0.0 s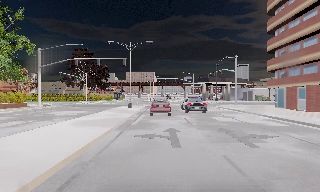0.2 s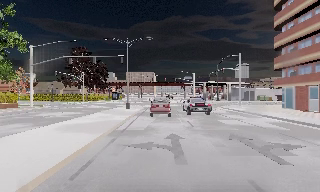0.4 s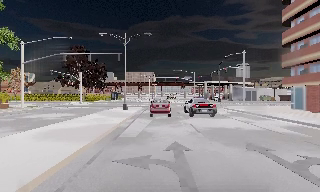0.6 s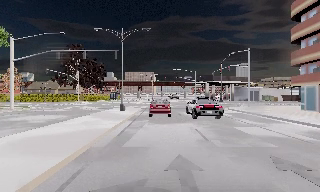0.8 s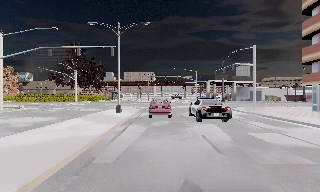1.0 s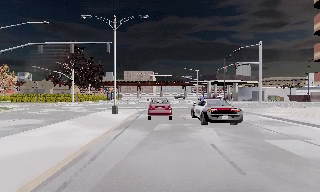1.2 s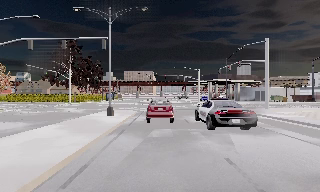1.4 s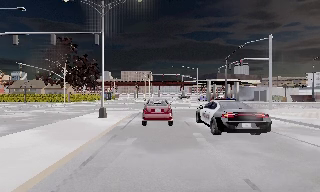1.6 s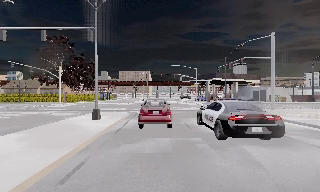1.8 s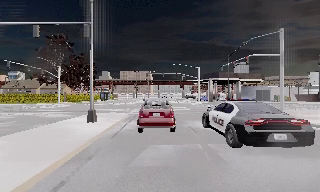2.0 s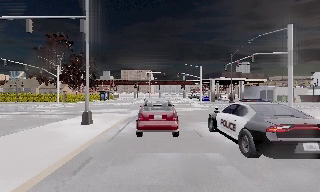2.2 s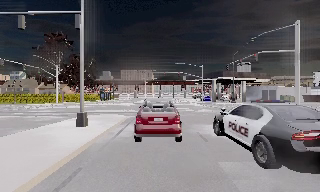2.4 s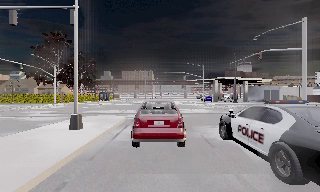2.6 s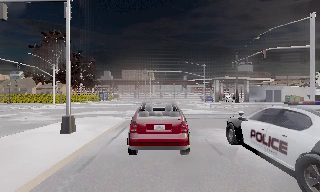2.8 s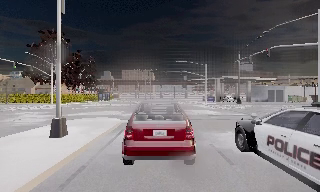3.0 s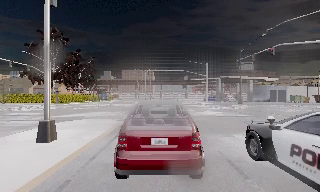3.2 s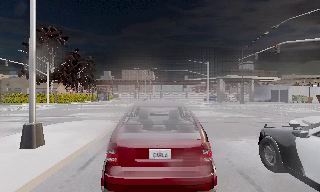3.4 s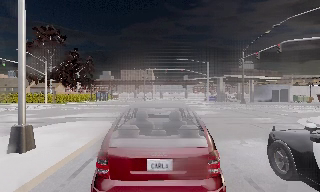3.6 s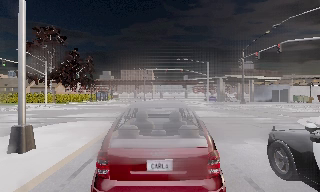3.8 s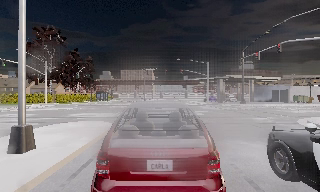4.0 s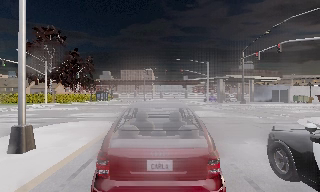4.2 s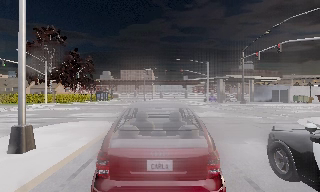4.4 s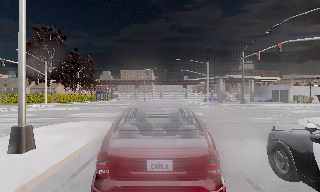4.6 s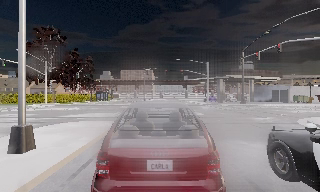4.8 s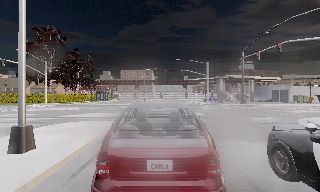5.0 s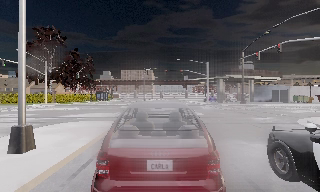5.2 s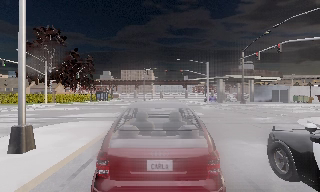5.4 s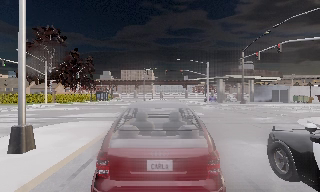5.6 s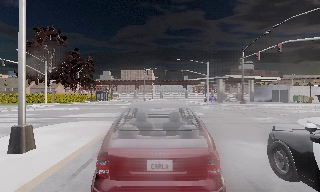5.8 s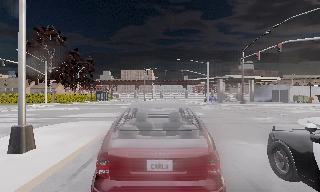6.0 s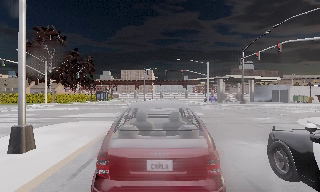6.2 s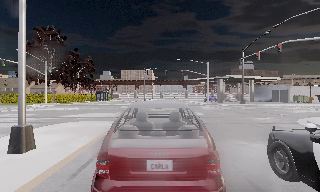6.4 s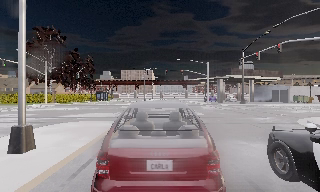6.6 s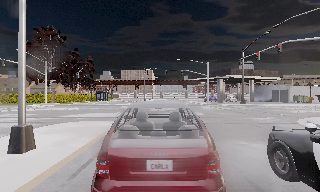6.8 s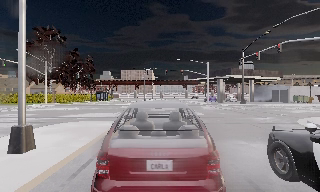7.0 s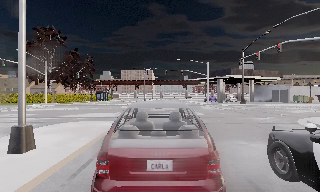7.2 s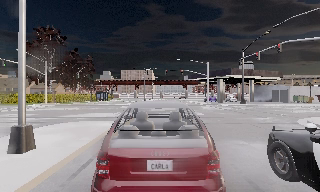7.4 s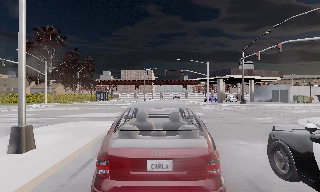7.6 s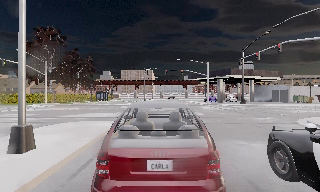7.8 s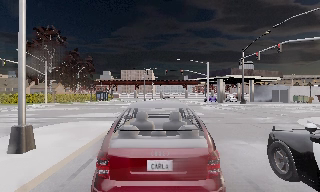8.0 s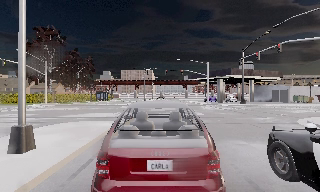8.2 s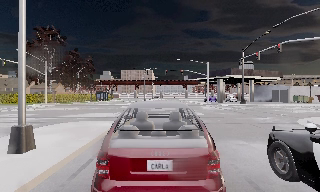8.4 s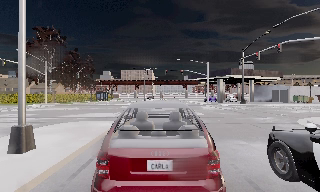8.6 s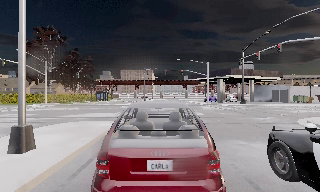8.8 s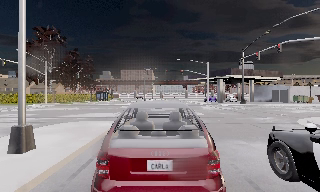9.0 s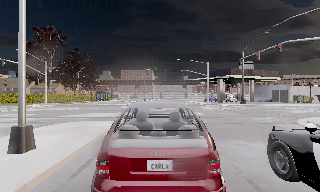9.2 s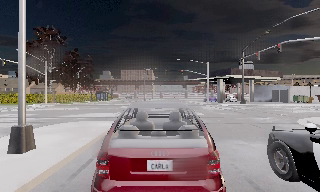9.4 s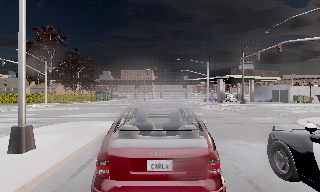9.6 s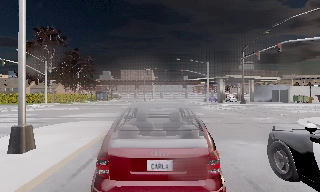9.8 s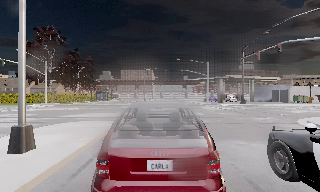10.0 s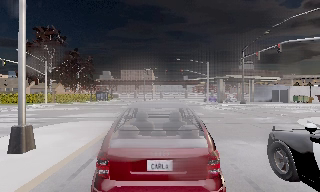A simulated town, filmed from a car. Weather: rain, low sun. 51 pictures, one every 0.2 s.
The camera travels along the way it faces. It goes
forward.
0.0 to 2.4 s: The camera travels forward, about 12 m, so what stands in front looms larger. It loses speed.
2.4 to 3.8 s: The camera travels forward, about 3 m, so what stands in front looms larger. It loses speed.
3.8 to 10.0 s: The camera keeps its place and its aim.
The film runs forward here.
